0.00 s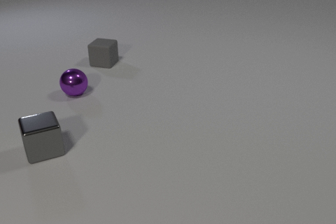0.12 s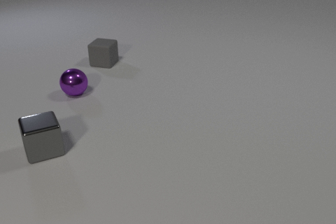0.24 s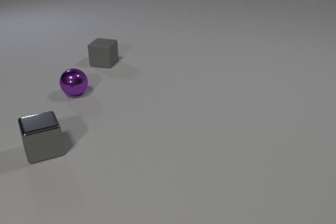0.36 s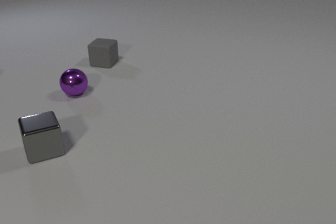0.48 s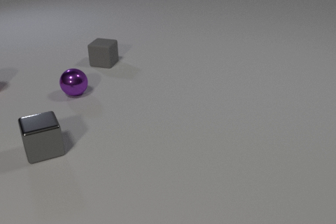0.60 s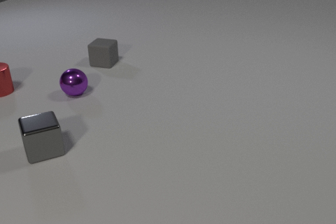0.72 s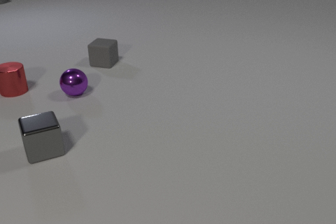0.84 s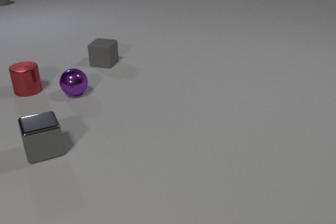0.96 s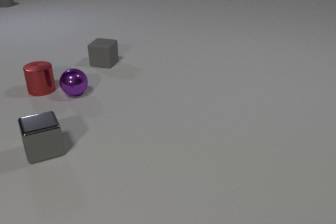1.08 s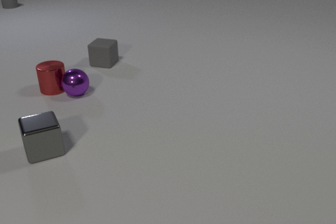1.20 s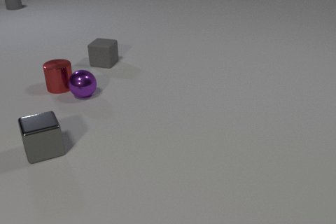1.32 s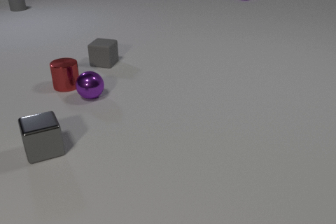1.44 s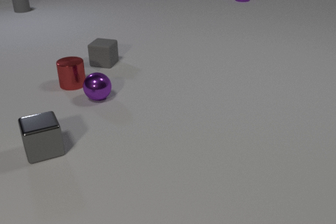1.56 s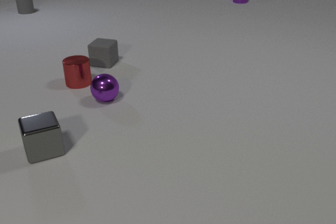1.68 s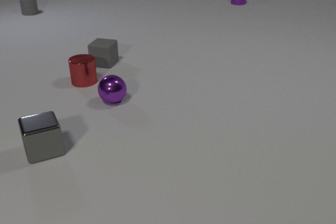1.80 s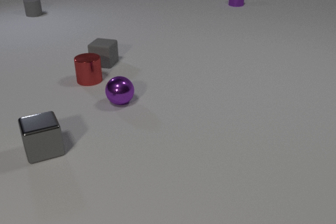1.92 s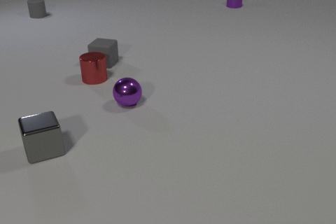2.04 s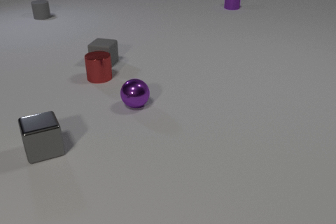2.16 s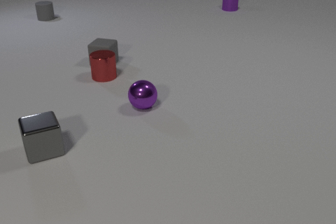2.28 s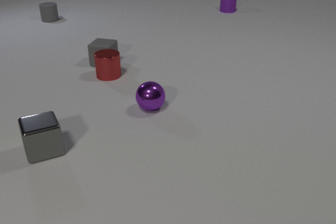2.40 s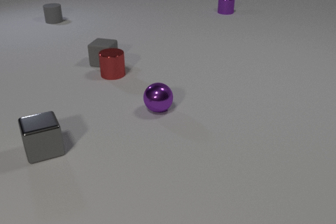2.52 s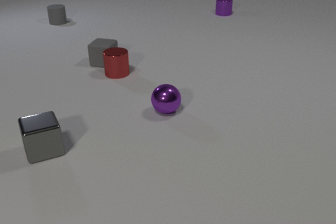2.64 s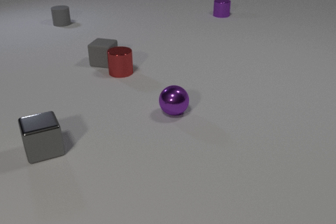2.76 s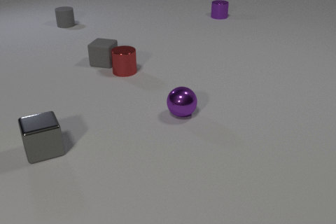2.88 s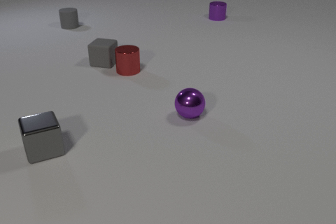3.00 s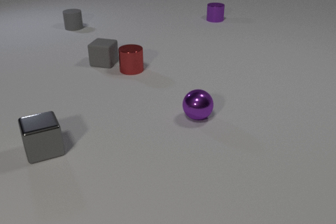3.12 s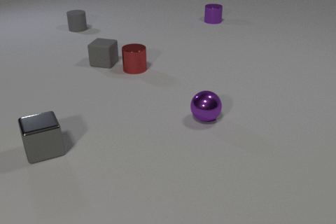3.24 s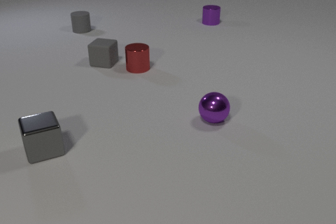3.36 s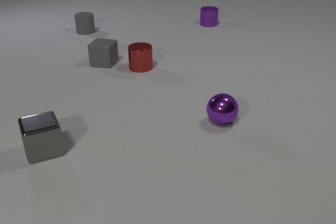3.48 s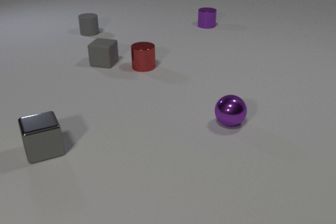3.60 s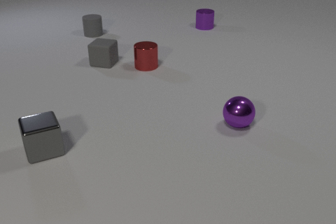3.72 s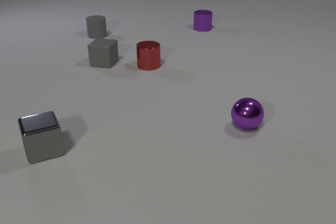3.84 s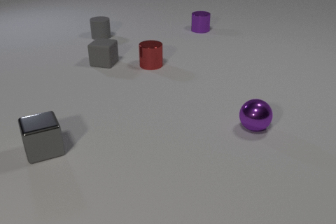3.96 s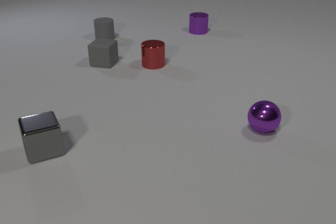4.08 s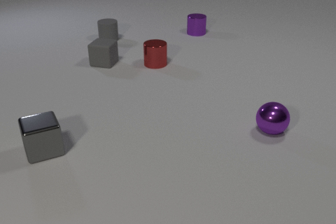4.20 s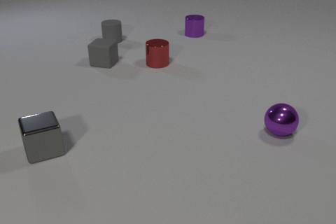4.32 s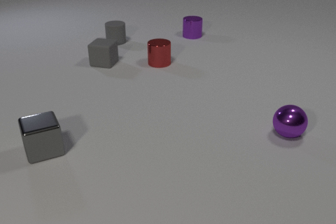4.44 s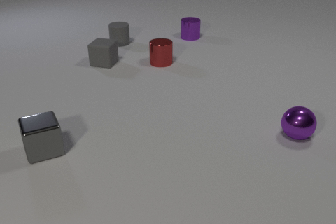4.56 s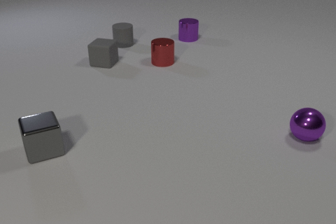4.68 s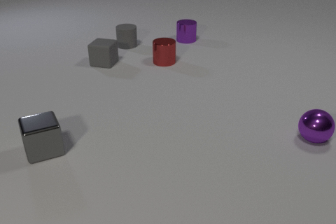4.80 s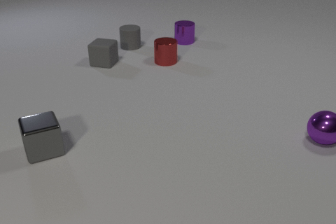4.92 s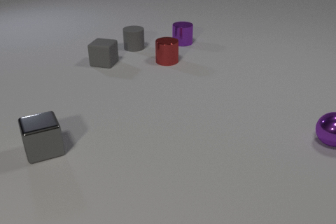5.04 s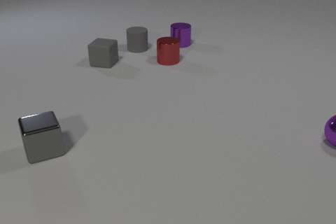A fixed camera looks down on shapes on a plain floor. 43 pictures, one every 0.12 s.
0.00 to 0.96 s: The red metal cylinder comes in at the left edge, slides to the right. The gray rubber cylinder comes in at the left edge, slides toward the camera and to the right.
0.96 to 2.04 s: The red metal cylinder slides to the right. The purple metal sphere rolls to the right and toward the camera. The gray rubber cylinder slides toward the camera and to the right. The purple metal cylinder comes in at the top edge, slides toward the camera. The red metal cylinder and the purple metal sphere collide.
2.04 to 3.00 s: The red metal cylinder slides to the right and away from the camera. The purple metal sphere rolls to the right. The gray rubber cylinder slides toward the camera and to the right. The purple metal cylinder slides toward the camera.
3.00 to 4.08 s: The red metal cylinder slides to the right and away from the camera. The purple metal sphere rolls to the right. The gray rubber cylinder slides toward the camera and to the right. The purple metal cylinder slides toward the camera and to the left.
4.08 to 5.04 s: The red metal cylinder slides to the right and away from the camera. The purple metal sphere rolls to the right. The gray rubber cylinder slides toward the camera and to the right. The purple metal cylinder slides toward the camera and to the left.
How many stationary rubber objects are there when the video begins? 1.
How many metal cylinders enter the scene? 2.
How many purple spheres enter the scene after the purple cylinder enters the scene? 0.
